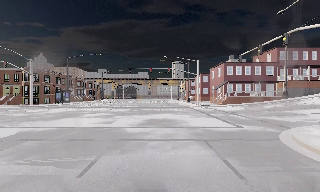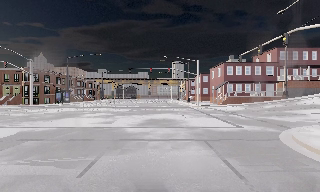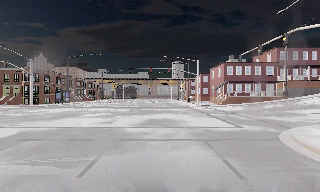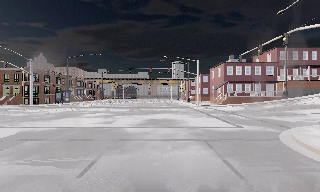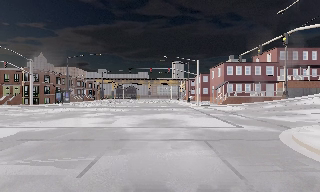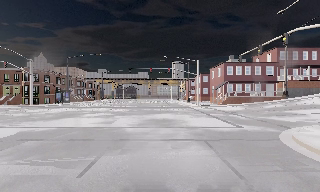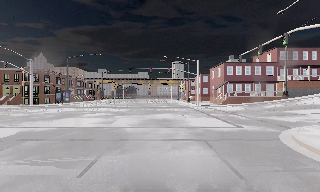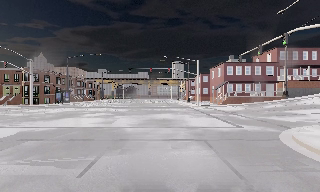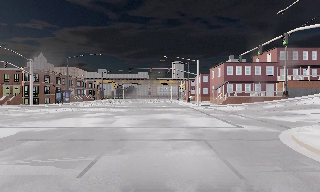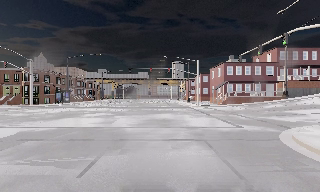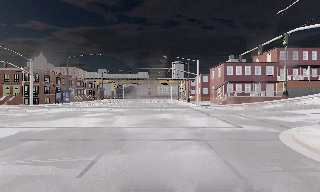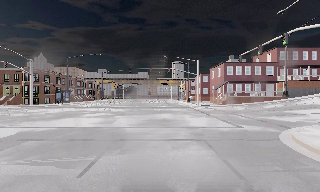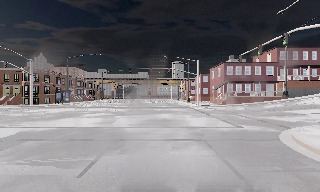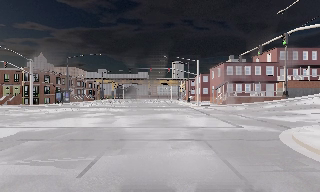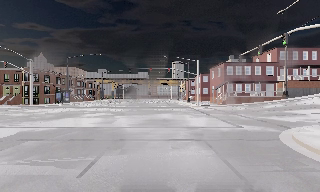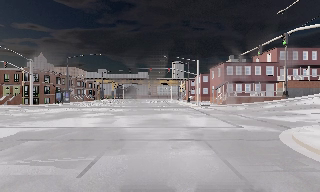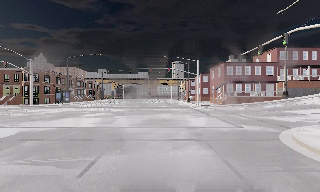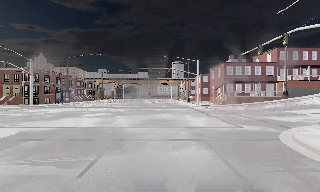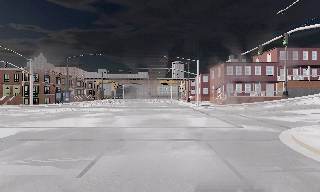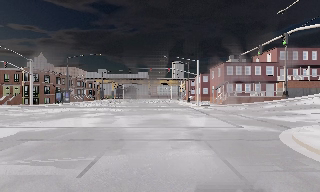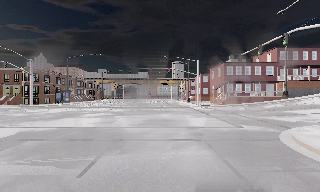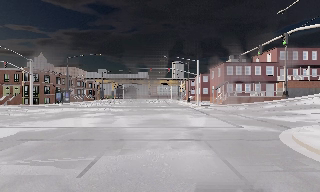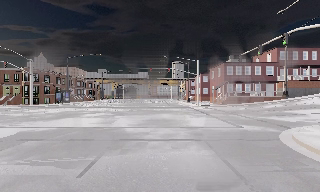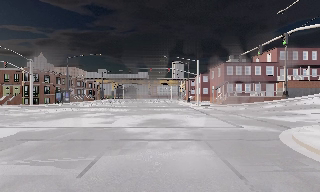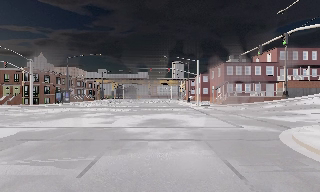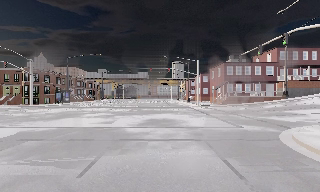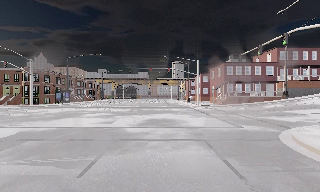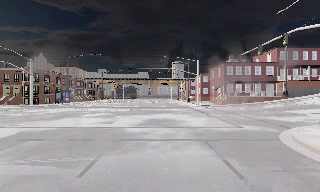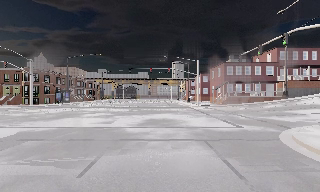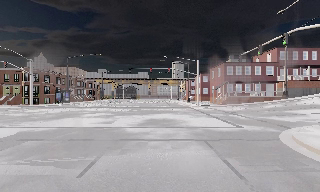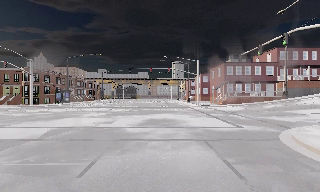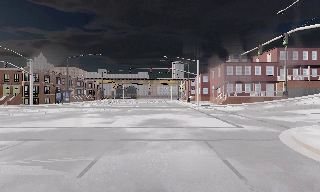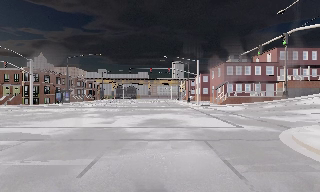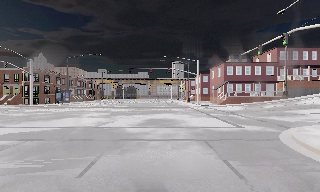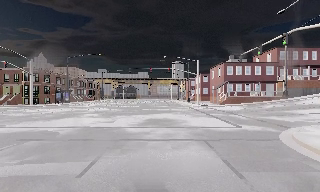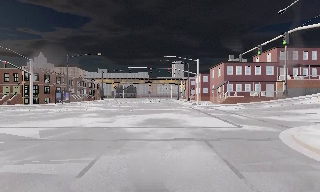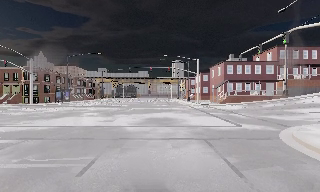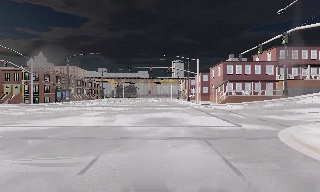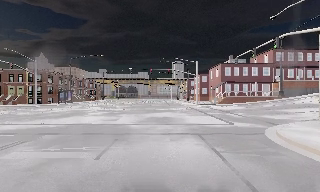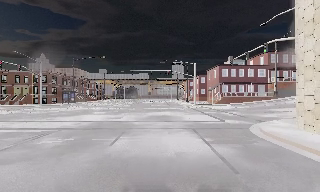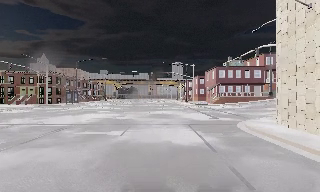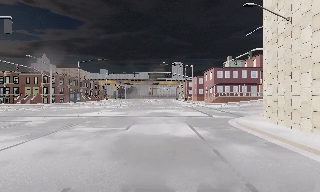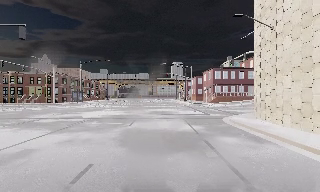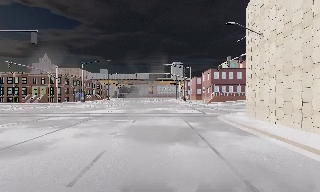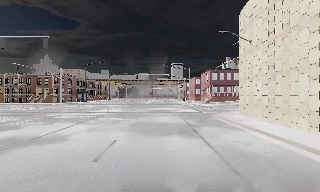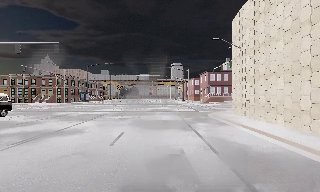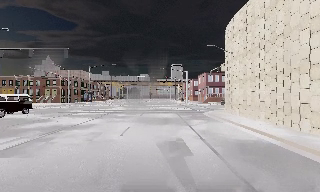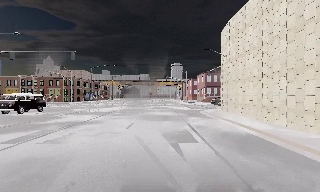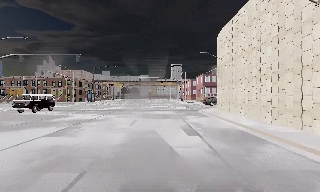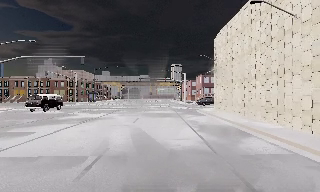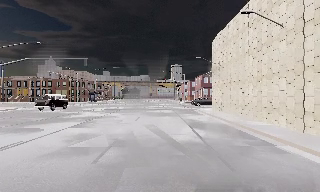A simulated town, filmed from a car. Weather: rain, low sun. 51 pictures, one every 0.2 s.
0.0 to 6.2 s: The camera keeps its place and its aim.
6.2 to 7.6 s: The camera travels backward, about 1 m, so what stands in front gets smaller. It gains speed.
7.6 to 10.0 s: The camera travels backward, about 14 m, so what stands in front gets smaller.
The film runs backward here.
